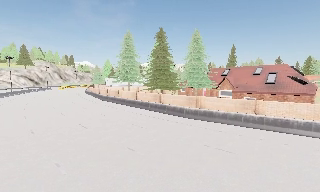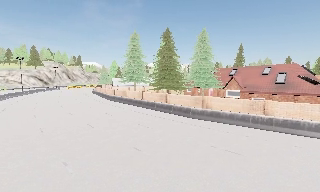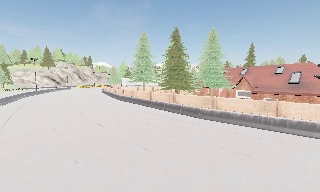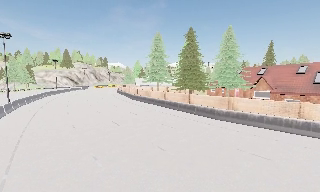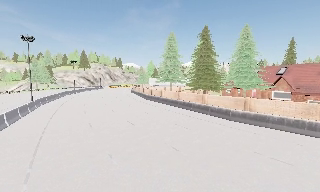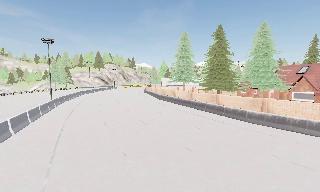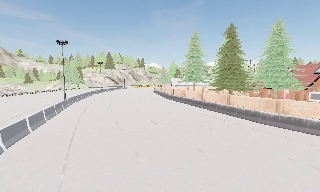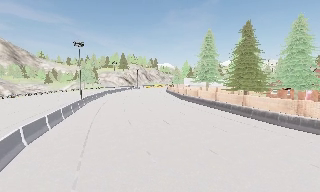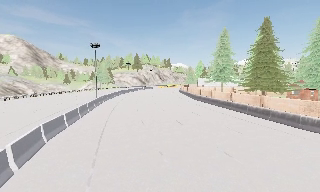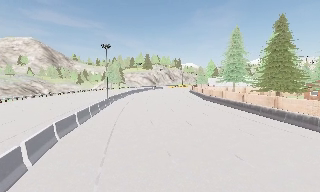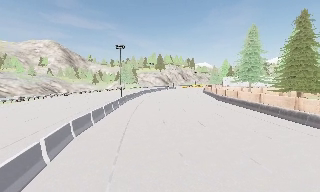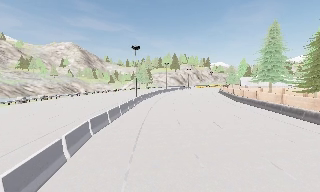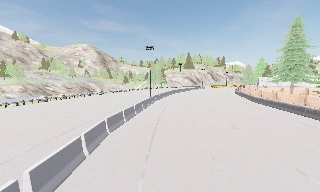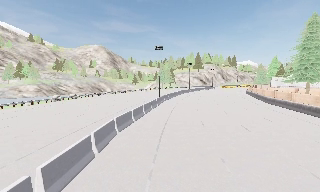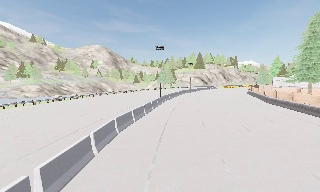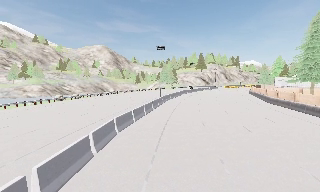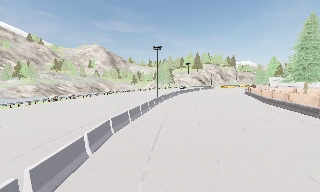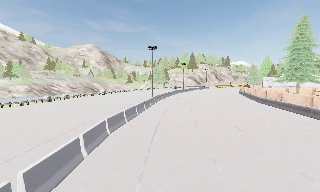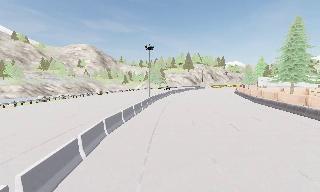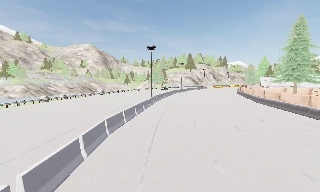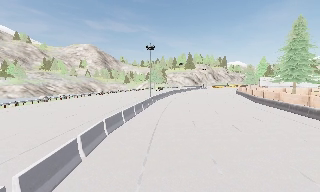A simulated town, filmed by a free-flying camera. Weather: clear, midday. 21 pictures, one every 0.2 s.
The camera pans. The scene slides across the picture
to the right.
The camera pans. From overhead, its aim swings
counterclockwise.
0.0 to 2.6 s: The camera pans to its left, which is counterclockwise from overhead, by about 55 degrees.
2.6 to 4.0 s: The camera shifts only a little, or ends up much as it began.
The film runs forward here.
